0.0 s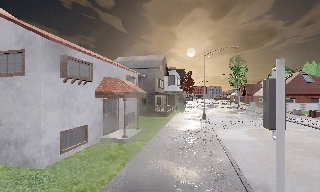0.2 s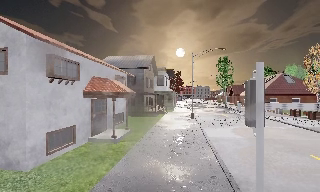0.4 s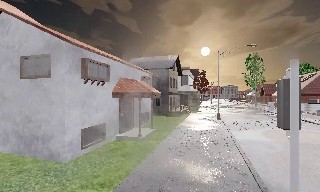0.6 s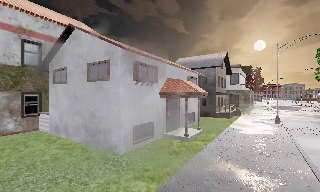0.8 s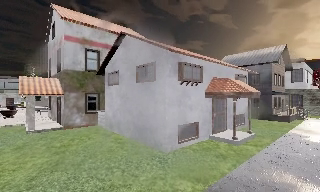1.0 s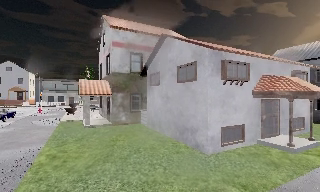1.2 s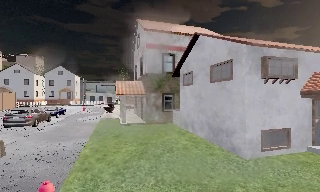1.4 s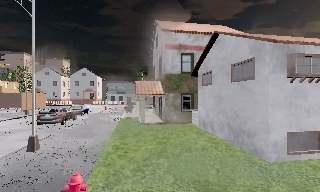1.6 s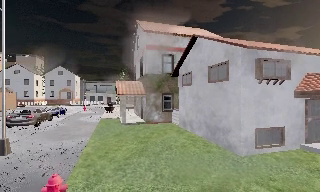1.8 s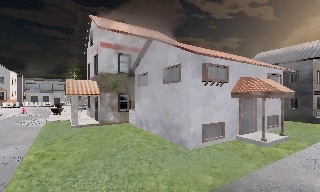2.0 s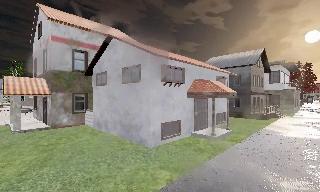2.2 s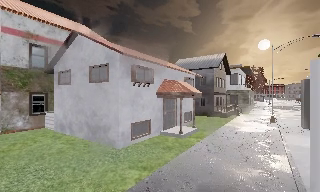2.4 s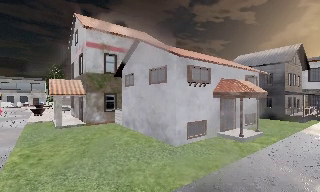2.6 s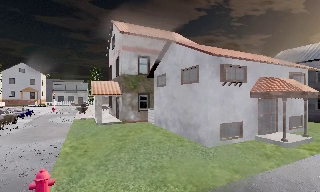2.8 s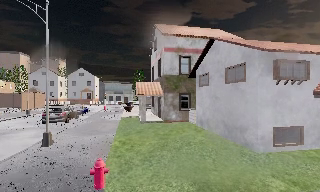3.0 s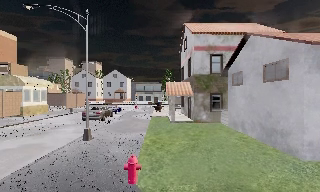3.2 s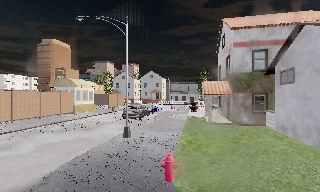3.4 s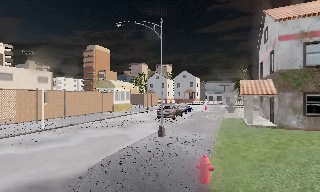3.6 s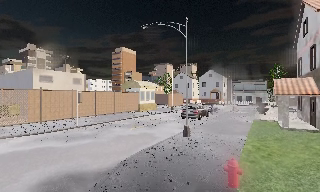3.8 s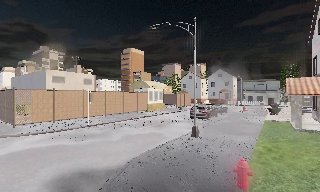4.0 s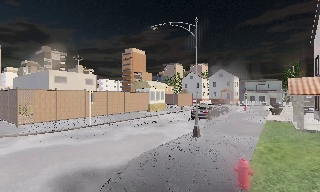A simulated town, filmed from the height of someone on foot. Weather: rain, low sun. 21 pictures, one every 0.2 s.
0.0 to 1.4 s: The camera pans to its left, which is counterclockwise from overhead, by about 70 degrees. It travels backward, about 0.5 m.
1.4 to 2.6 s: The camera swings to its right by about 15 degrees, and the scene slides to the left. It travels backward, about 1 m, so what stands in front gets smaller.
2.6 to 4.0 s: The camera pans to its left, which is counterclockwise from overhead, by about 60 degrees.
The film runs backward here.
